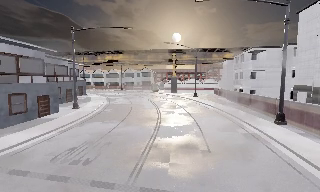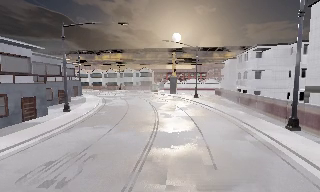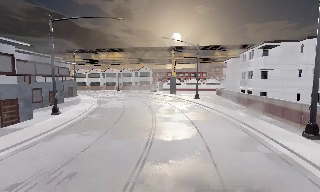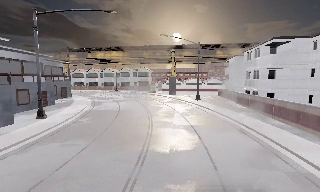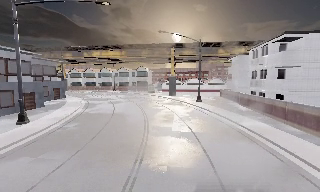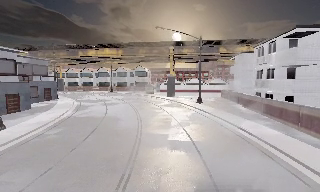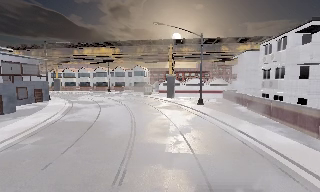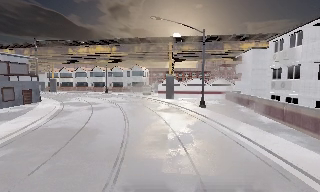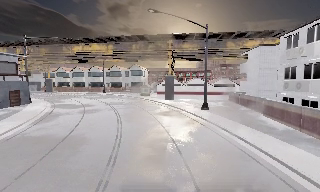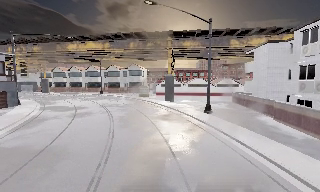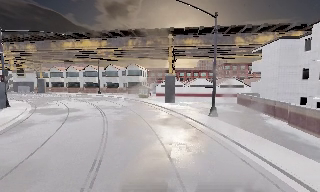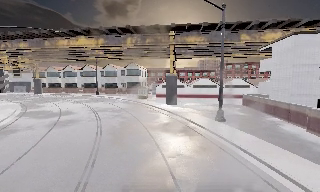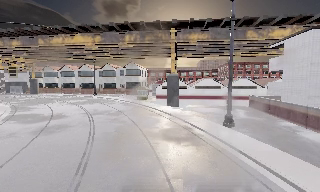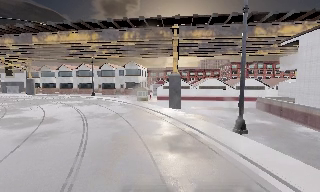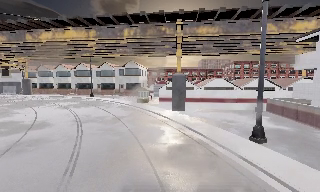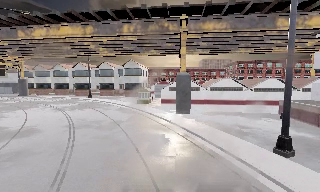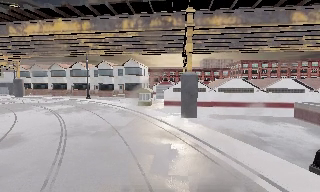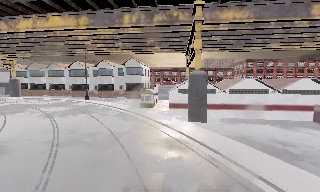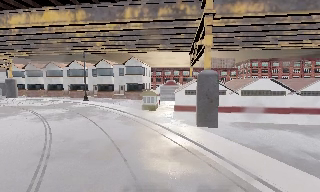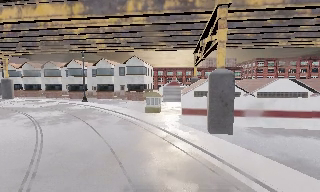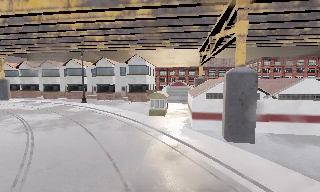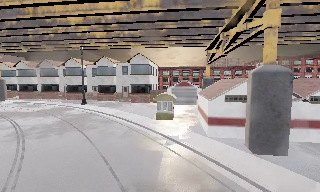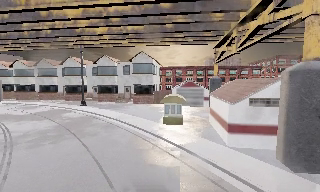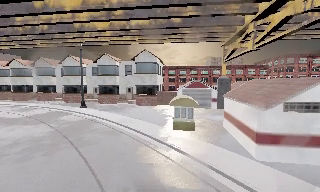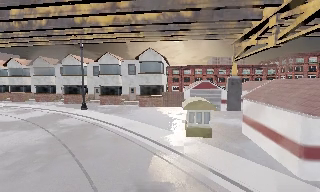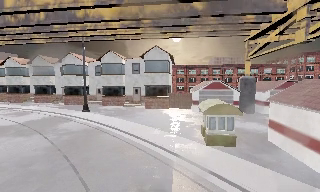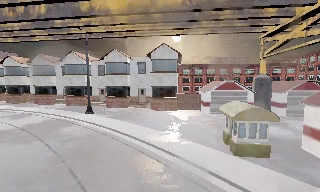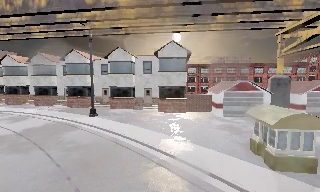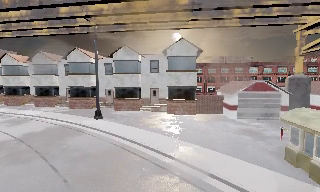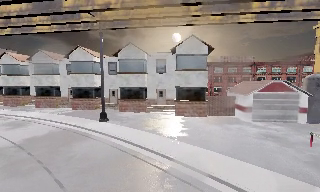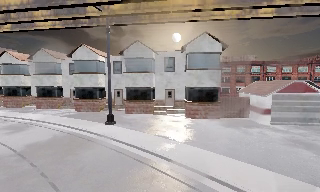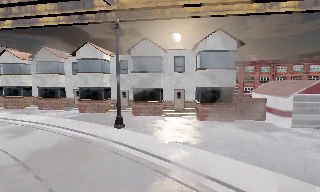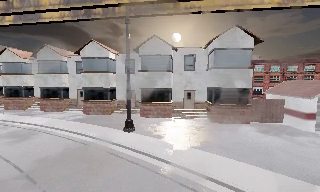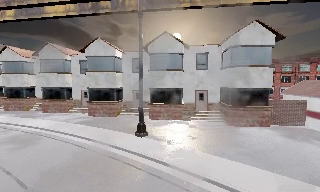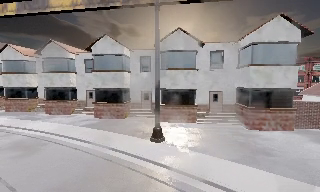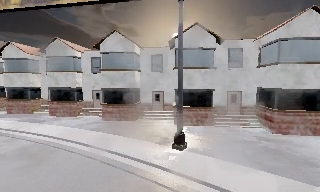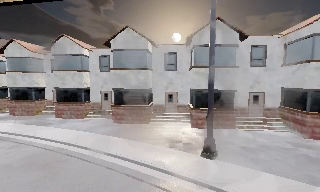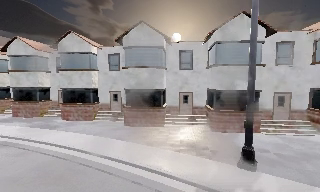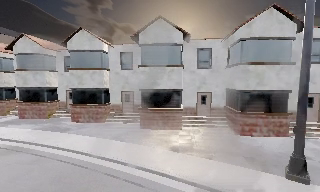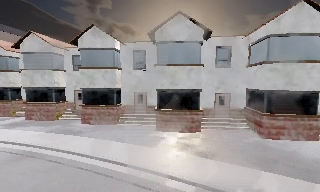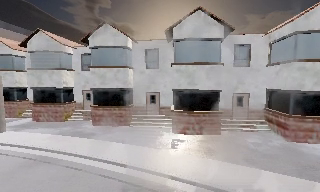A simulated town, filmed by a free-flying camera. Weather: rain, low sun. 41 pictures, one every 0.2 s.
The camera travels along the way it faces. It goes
forward.
0.0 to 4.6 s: The camera travels forward, about 40 m, so what stands in front looms larger.
4.6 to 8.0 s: The camera travels to its left and forward, about 30 m, so close, fixed things drift to the right.
The film runs forward here.
